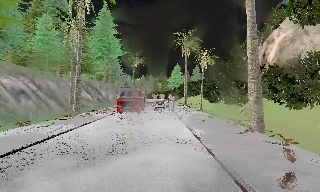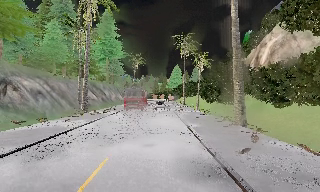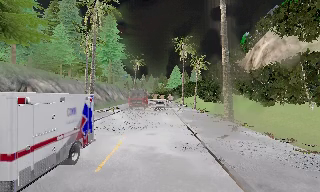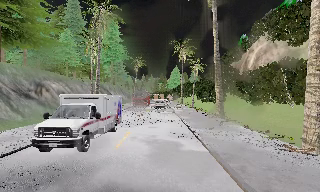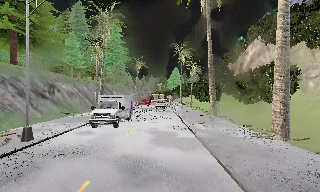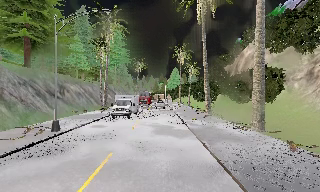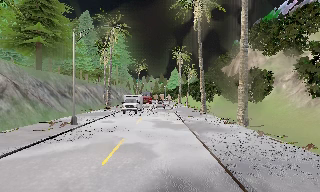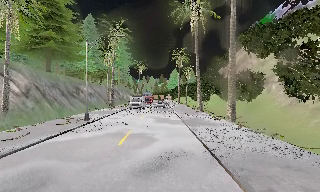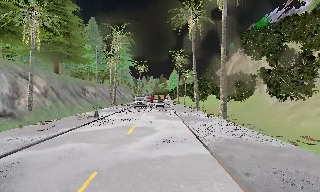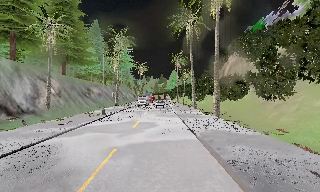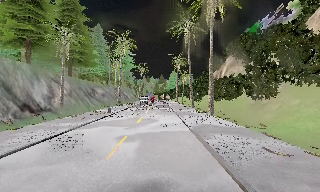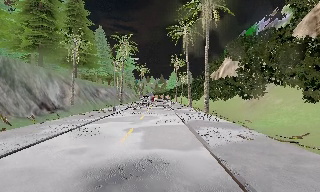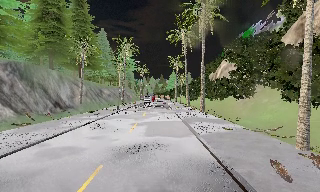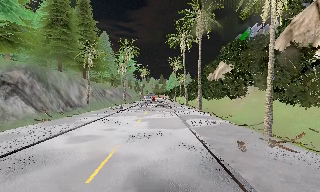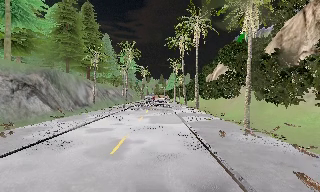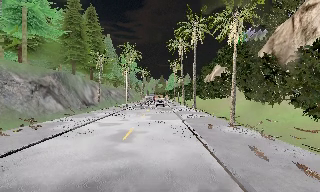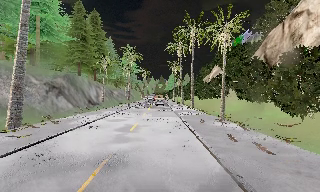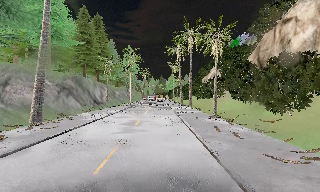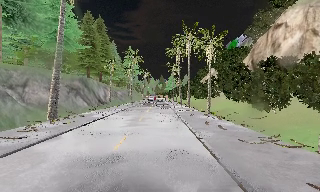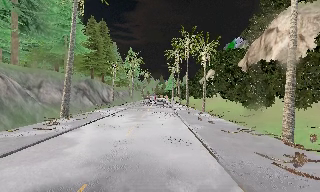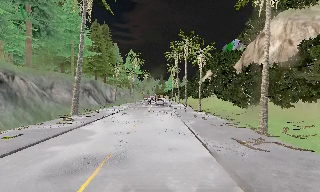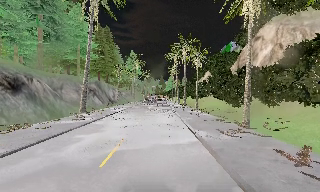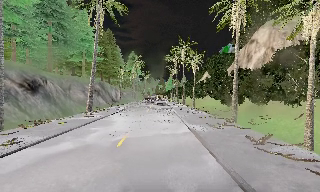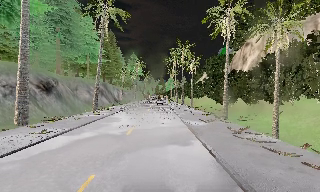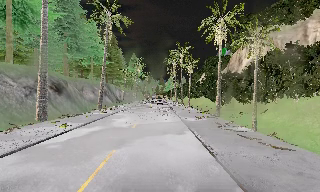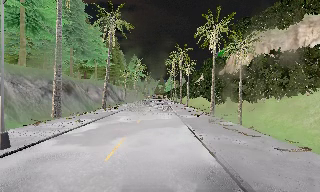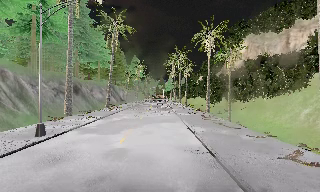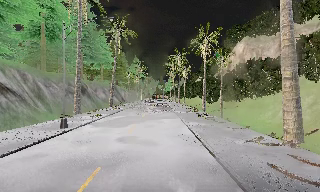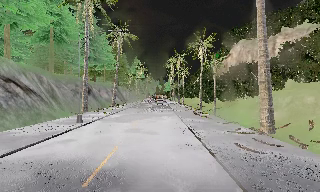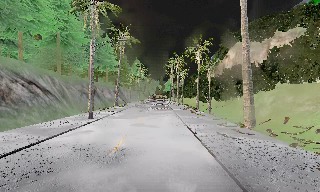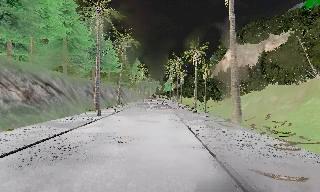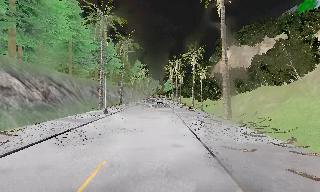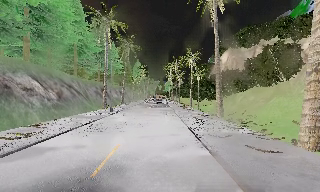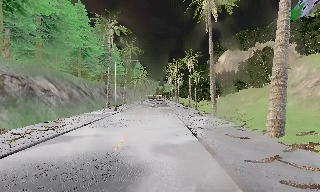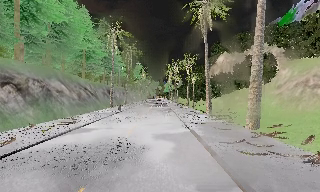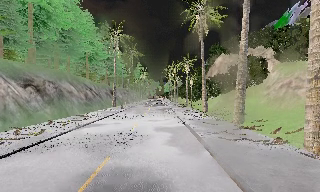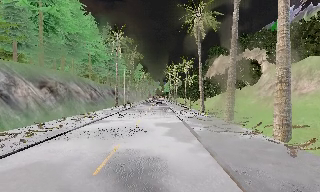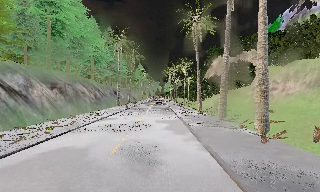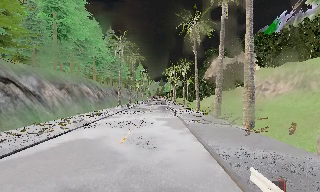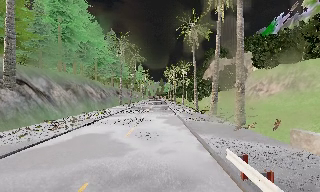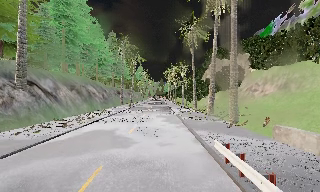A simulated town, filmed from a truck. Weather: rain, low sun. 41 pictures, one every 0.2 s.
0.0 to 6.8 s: The camera travels backward, about 75 m, so what stands in front gets smaller.
6.8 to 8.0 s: The camera travels backward, about 10 m, so what stands in front gets smaller. It loses speed.
The film runs backward here.
